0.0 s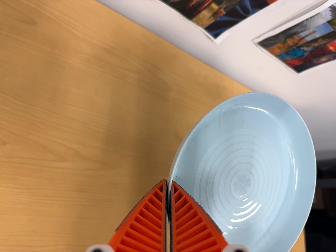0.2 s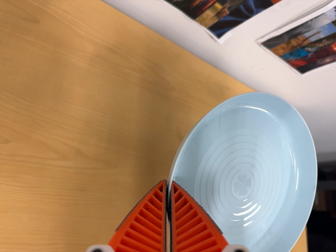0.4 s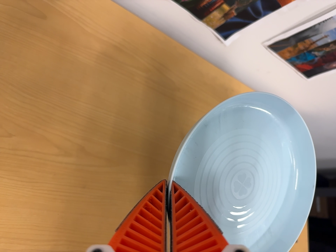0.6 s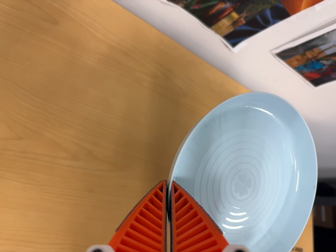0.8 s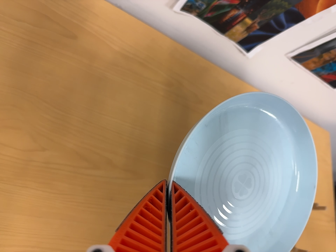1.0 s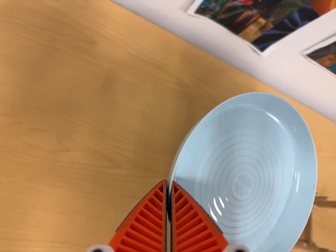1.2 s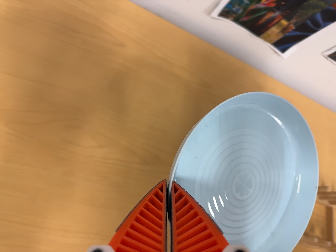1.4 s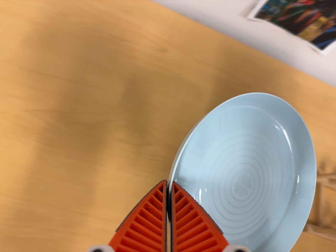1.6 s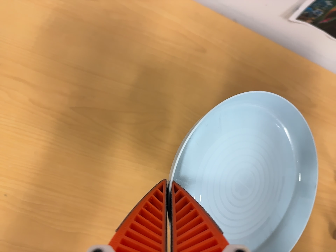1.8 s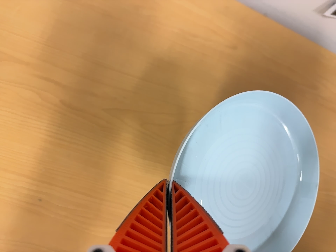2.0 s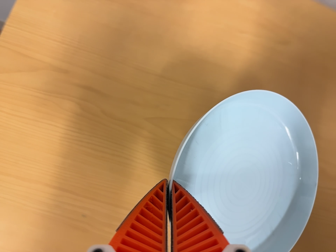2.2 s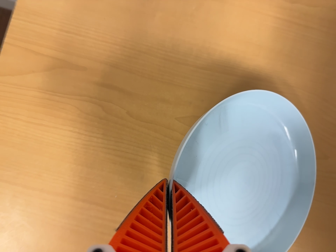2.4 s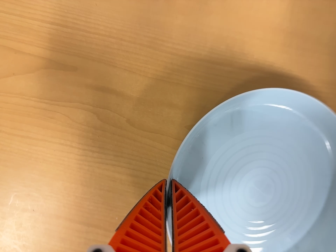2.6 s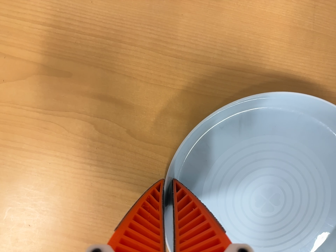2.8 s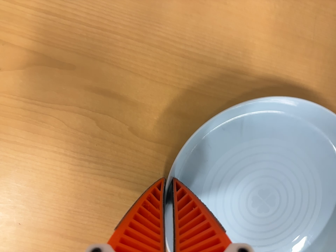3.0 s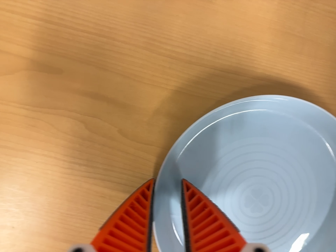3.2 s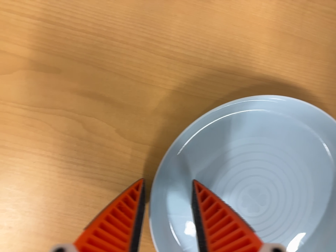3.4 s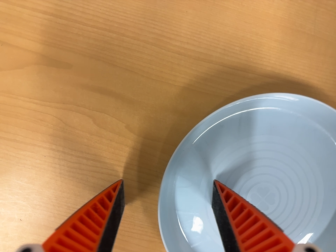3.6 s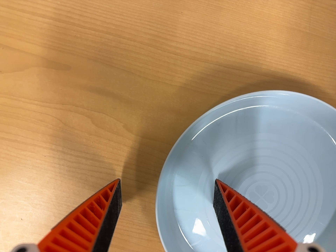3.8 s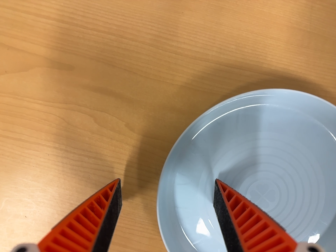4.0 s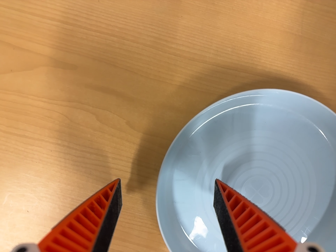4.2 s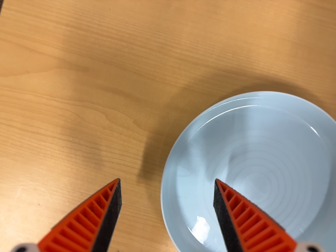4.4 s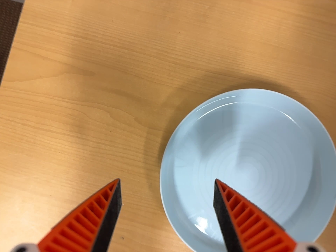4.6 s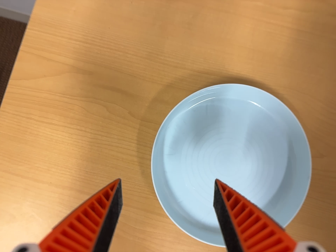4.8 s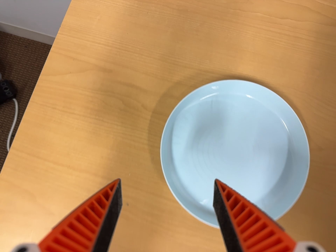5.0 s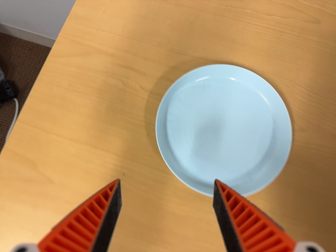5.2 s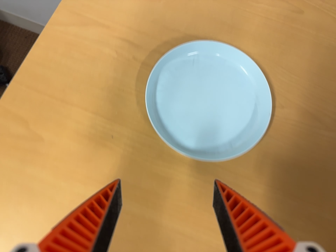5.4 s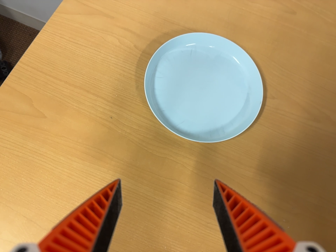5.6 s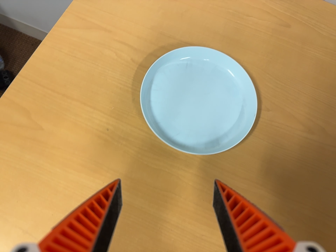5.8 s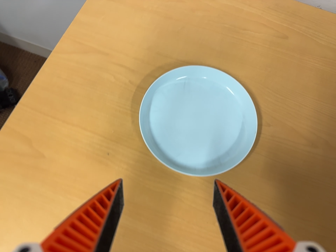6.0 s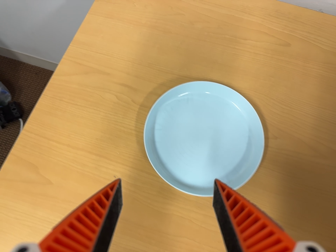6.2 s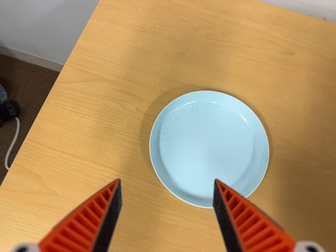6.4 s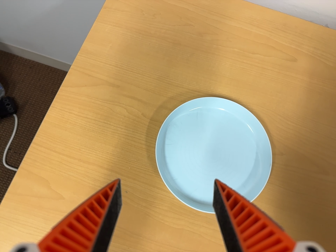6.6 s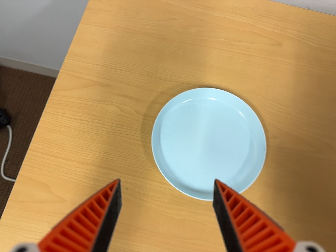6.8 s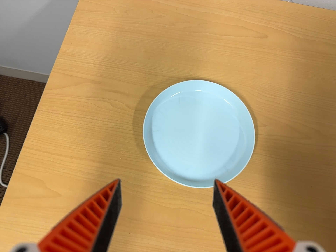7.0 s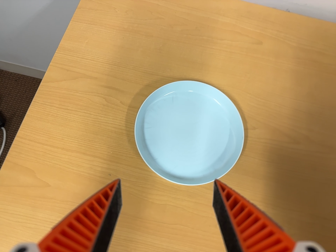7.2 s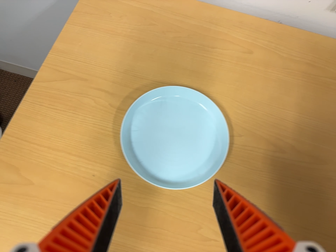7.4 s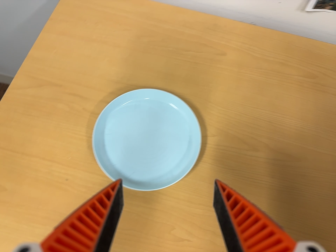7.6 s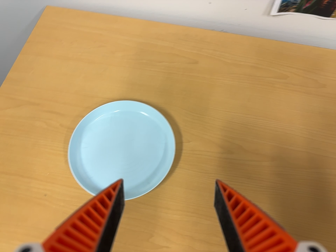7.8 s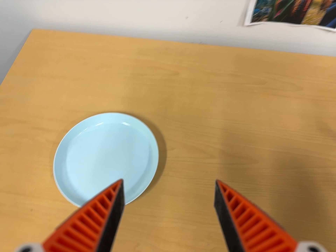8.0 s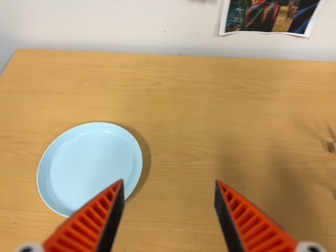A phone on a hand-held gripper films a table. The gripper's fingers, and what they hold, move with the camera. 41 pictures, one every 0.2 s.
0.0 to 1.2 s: The camera swings to its left by about 10 degrees, and the scene slides to the right. It travels to its left, about 6 cm, so close, fixed things drift to the right.
1.2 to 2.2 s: The camera swings to its left by about 25 degrees, and the scene slides to the right. It travels to its left, toward the top of its view and forward, about 18 cm, so close, fixed things drift to the right. Its aim tips toward the bottom of its view by about 15 degrees.
2.2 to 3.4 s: The camera travels forward and toward the top of its view, about 8 cm, so what stands in front looms larger.
3.4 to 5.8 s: The camera travels toward the bottom of its view and backward, about 30 cm. Its aim tips toward the top of its view by about 25 degrees.
5.8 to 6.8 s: The camera travels toward the top of its view, about 5 cm. It rolls about its line of sight by about 10 degrees, and the scene rotates counterclockwise.
6.8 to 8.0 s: The camera travels to its right and toward the bottom of its view, about 20 cm, so close, fixed things drift to the left. Its aim tips toward the top of its view by about 15 degrees.
The film runs backward here.
